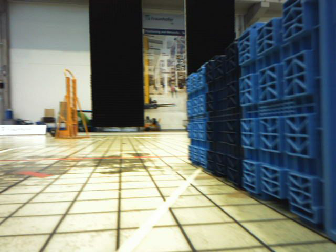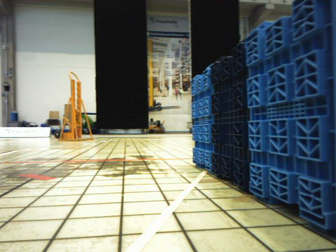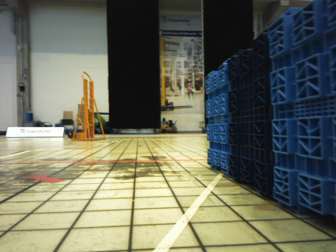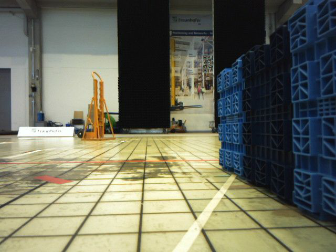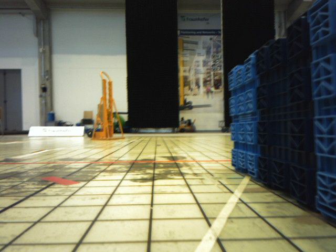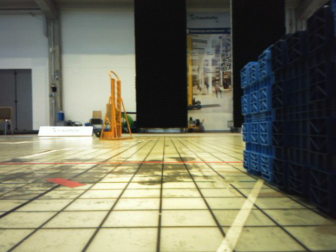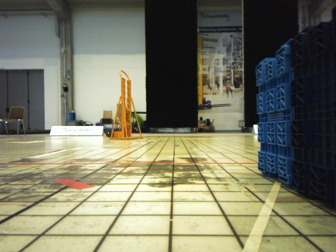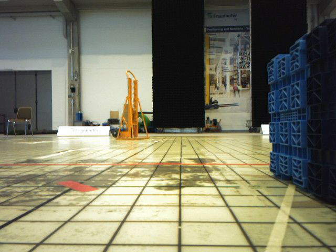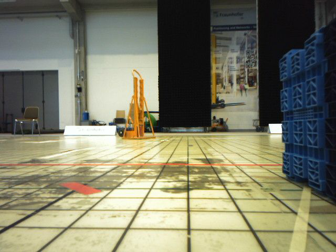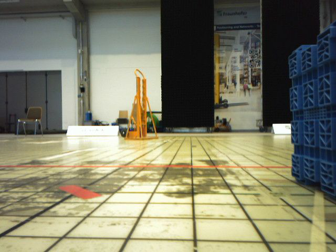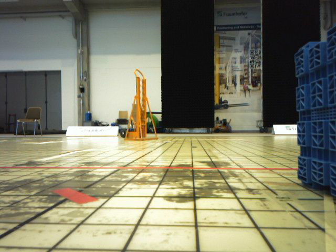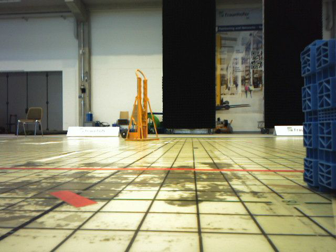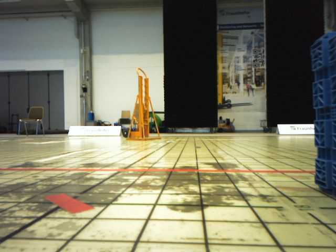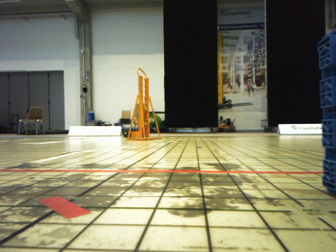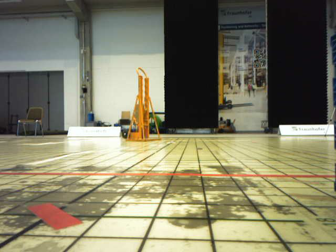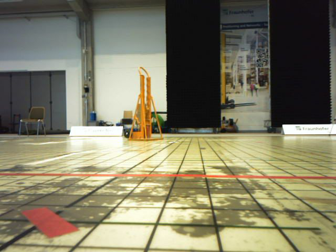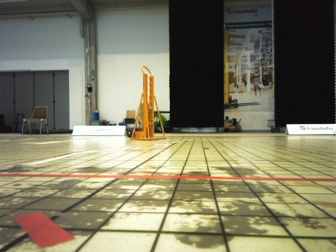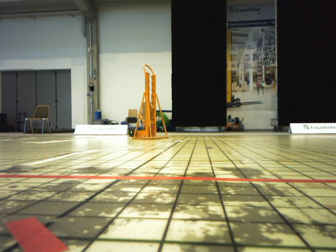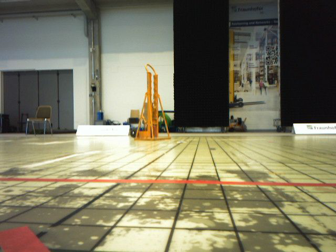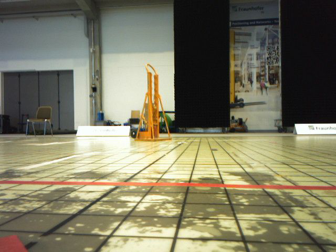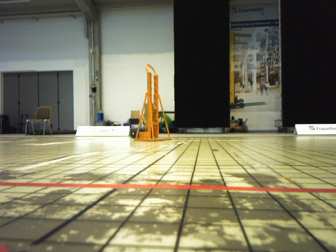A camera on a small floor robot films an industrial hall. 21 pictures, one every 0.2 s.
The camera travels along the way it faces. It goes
forward.
0.0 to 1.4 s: The camera swings to its left by about 10 degrees, and the scene slides to the right. It travels forward, about 0.3 m, so what stands in front looms larger.
1.4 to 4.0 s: The camera travels forward, about 0.5 m, so what stands in front looms larger.
The film runs forward here.
